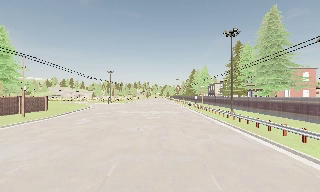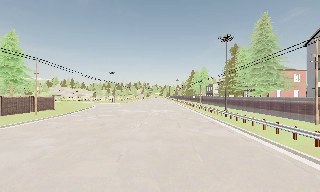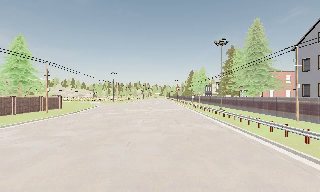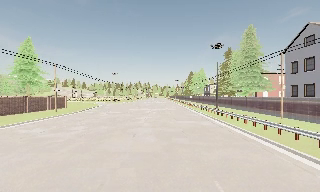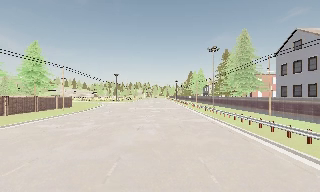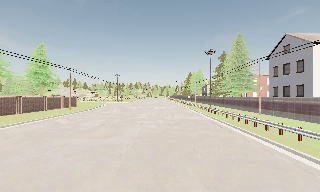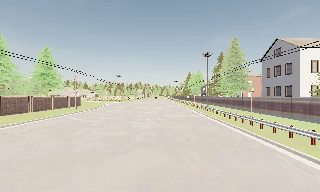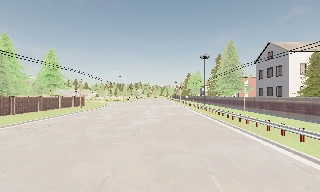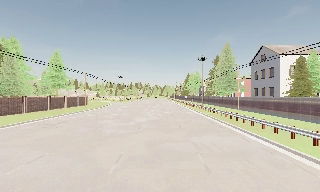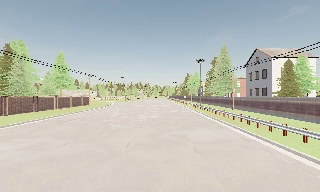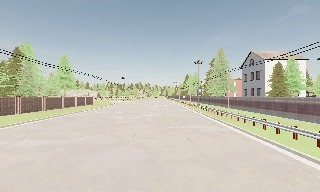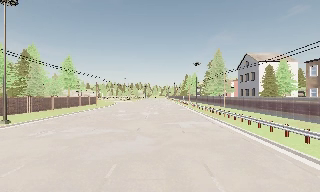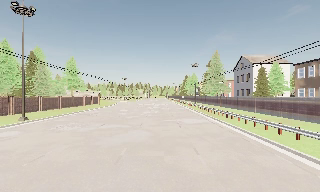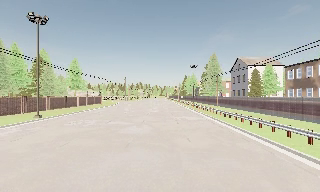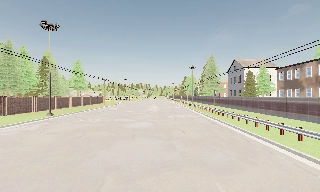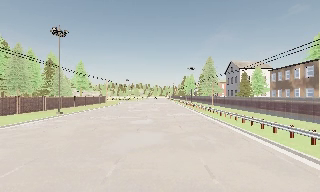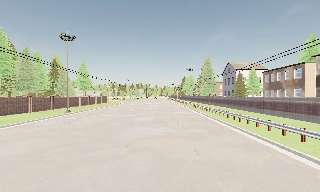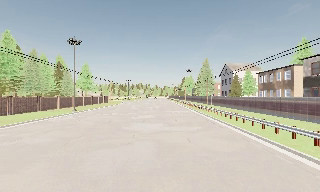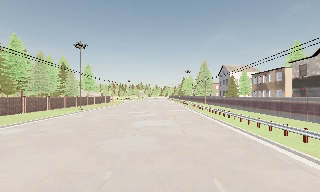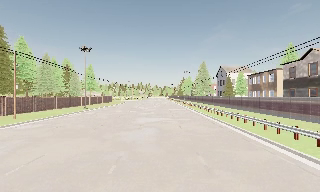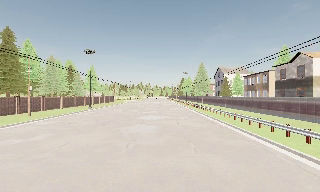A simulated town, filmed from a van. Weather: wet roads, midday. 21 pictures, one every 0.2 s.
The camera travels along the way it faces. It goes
backward.
0.0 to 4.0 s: The camera travels backward, about 40 m, so what stands in front gets smaller.
The film runs backward here.
